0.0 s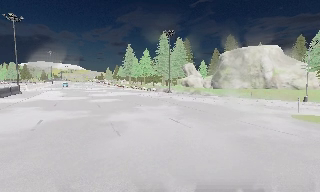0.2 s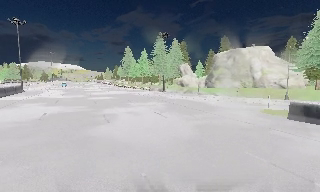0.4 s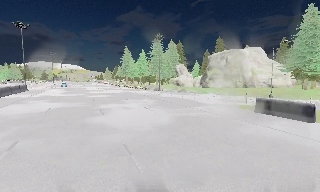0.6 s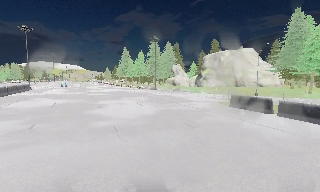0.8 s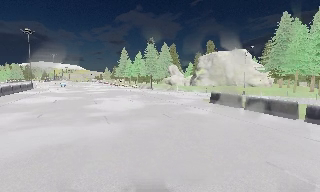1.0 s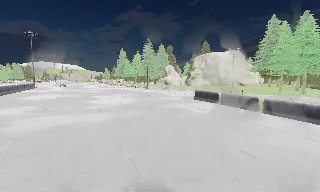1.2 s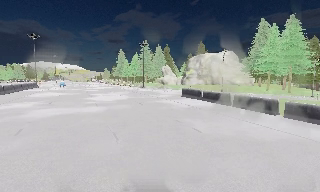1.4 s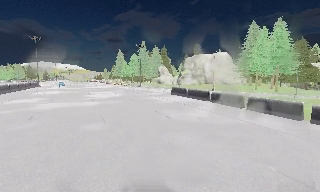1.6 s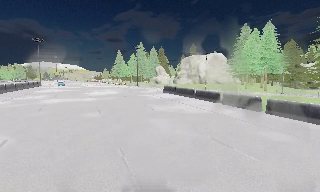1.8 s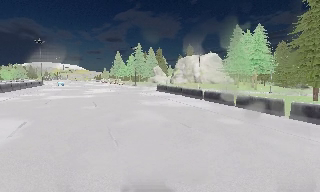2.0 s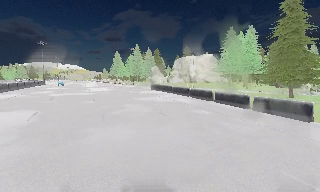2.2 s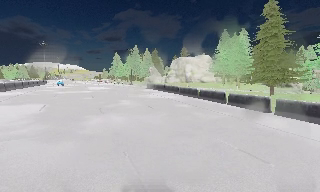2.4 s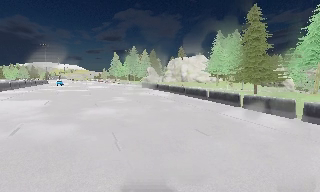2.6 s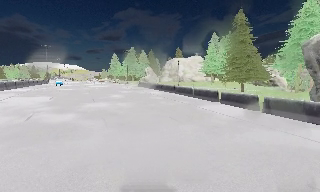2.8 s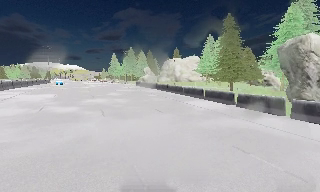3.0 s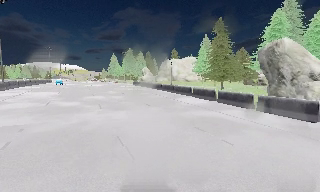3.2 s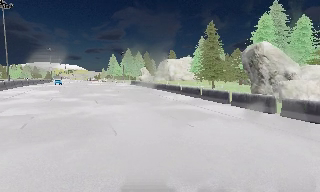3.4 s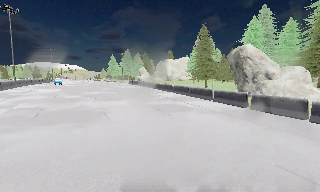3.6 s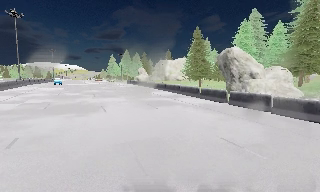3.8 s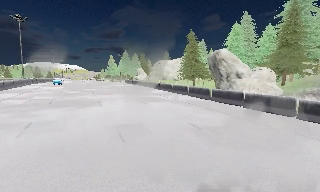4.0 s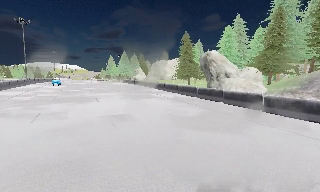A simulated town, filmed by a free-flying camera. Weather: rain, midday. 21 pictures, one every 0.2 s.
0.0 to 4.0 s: The camera travels backward and to its right, about 45 m, so what stands in front gets smaller.
The film runs backward here.
